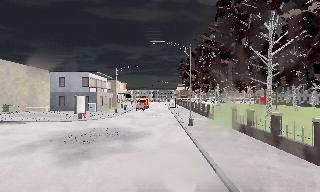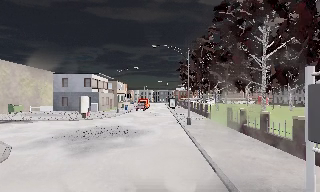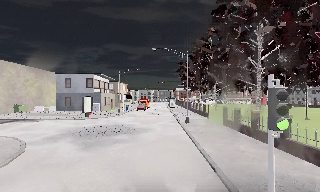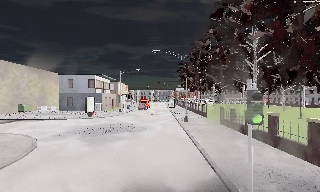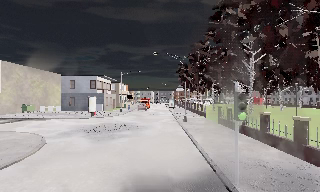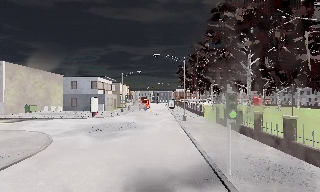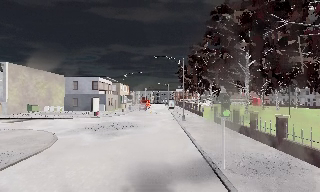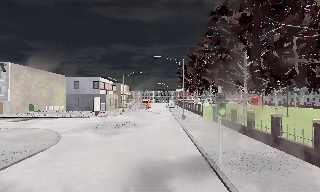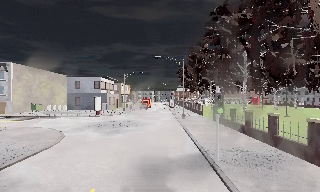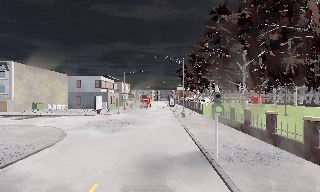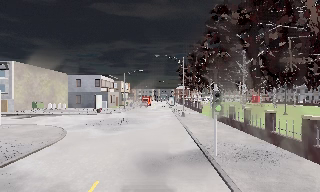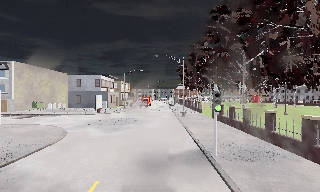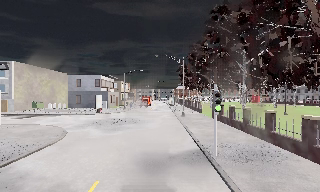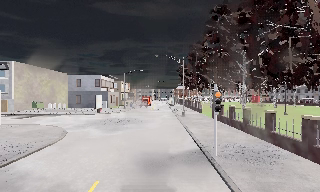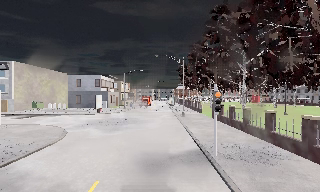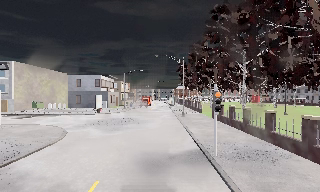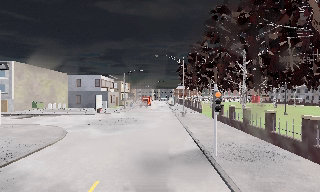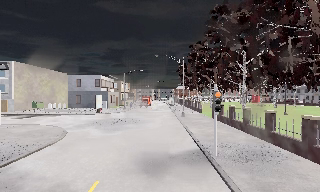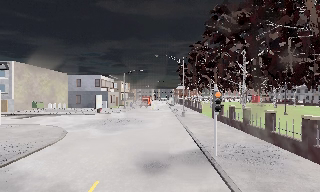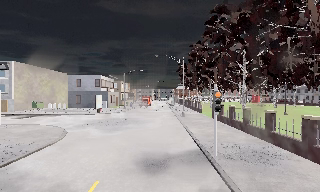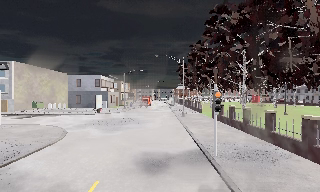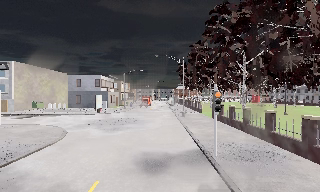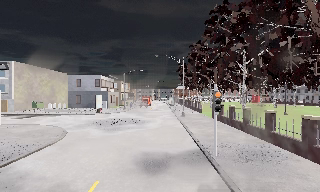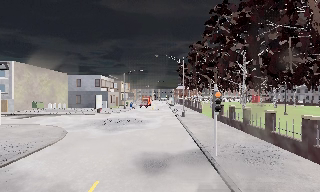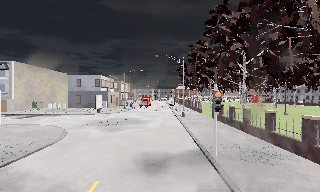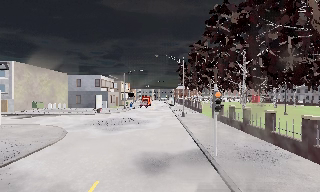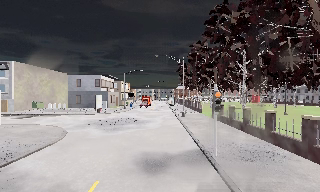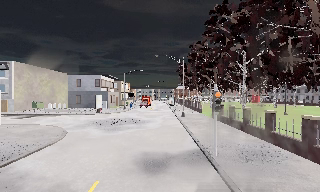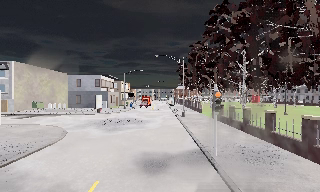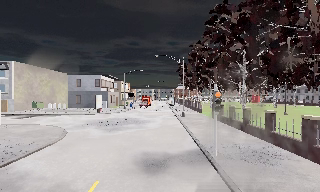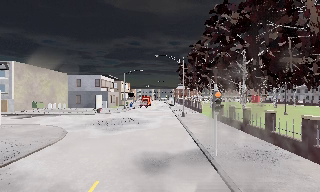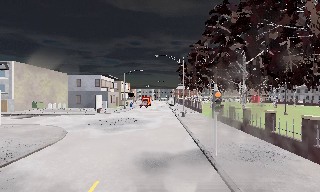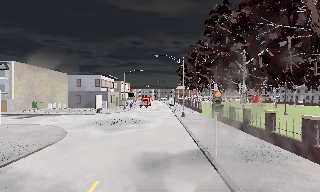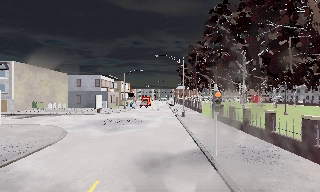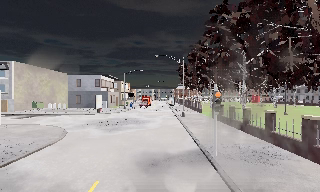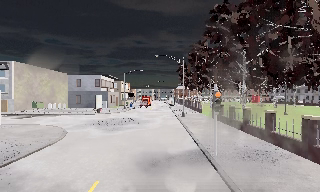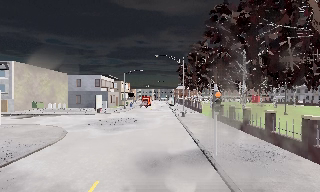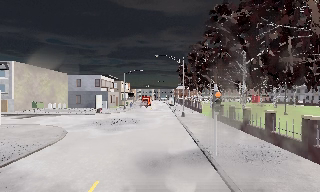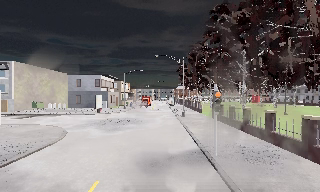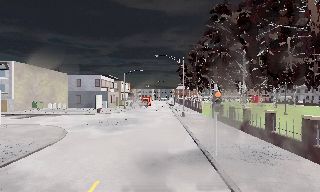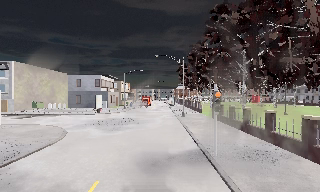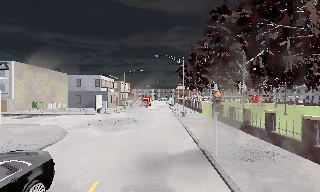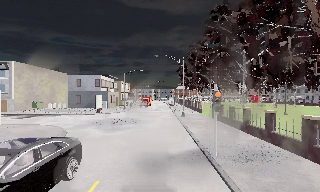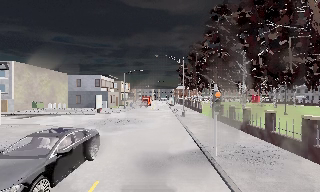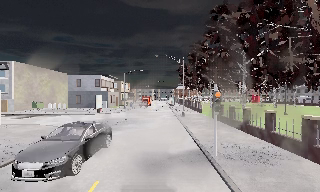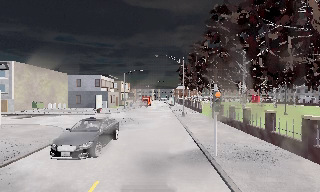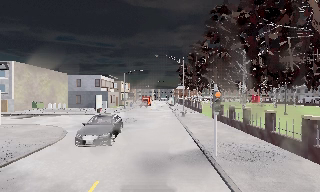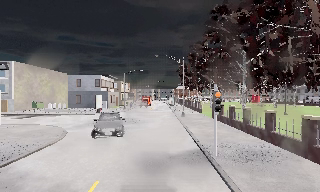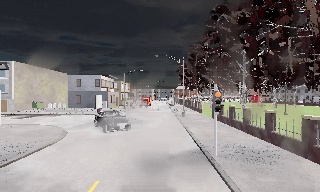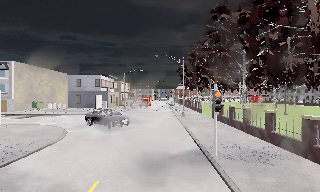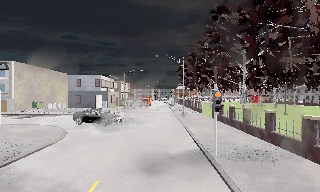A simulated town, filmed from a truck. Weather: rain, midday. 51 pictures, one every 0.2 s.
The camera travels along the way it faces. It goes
backward.
0.0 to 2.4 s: The camera travels backward, about 5 m, so what stands in front gets smaller. It loses speed.
2.4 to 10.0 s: The camera keeps its place and its aim.
The film runs backward here.
